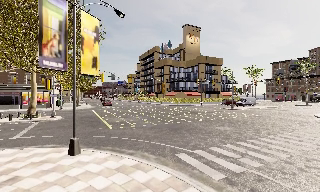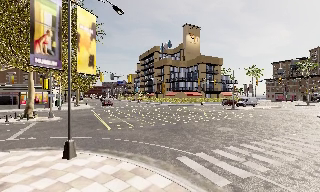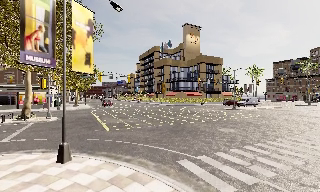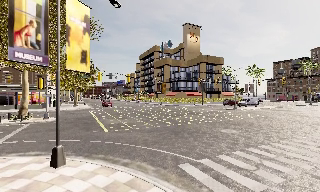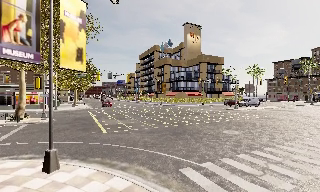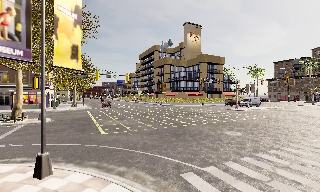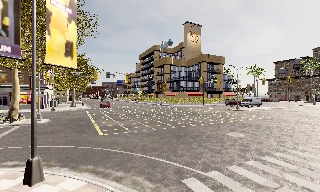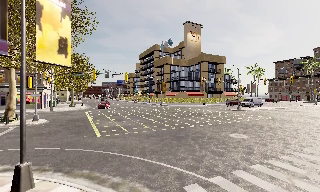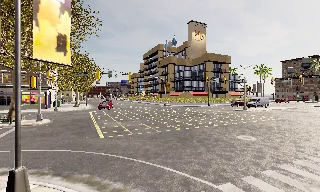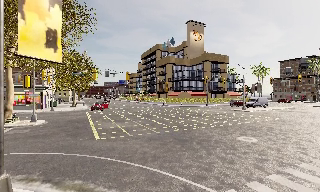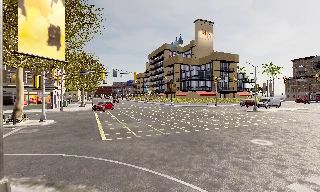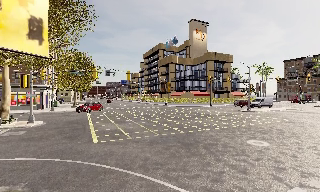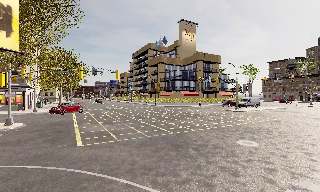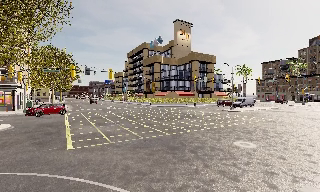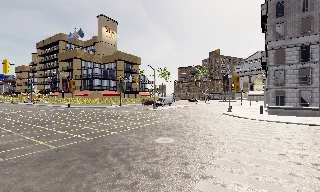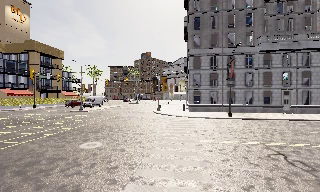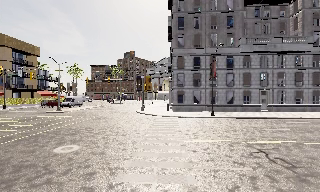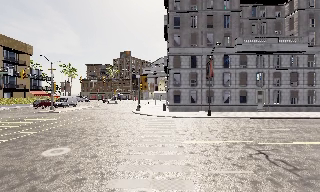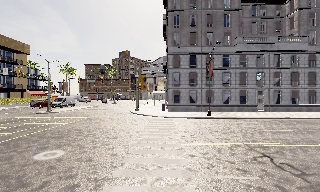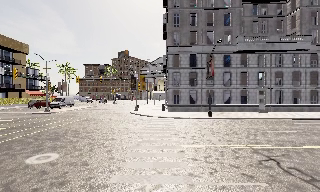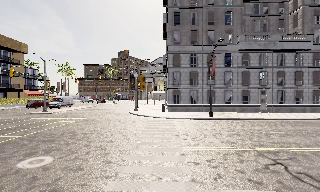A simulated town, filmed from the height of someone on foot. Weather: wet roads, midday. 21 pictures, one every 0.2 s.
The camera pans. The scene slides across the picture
to the left.
The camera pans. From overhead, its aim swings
clockwise.
0.0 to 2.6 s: The camera travels forward, about 5 m, so what stands in front looms larger.
2.6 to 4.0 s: The camera swings to its right by about 55 degrees, and the scene slides to the left. It travels forward, about 2.5 m.
The film runs forward here.
